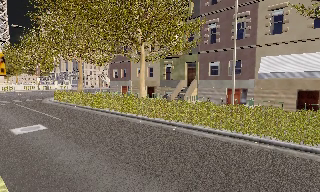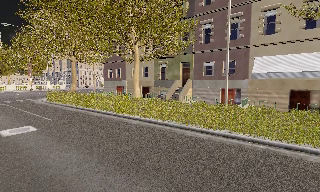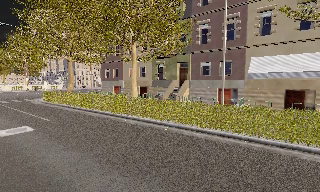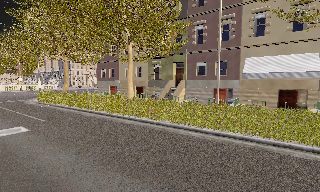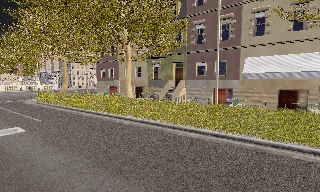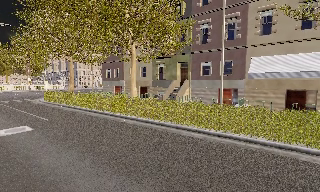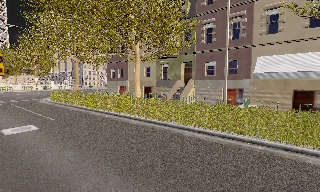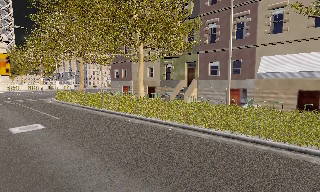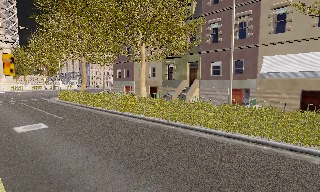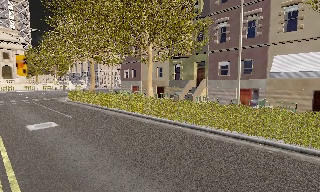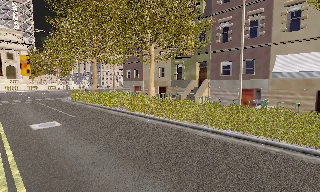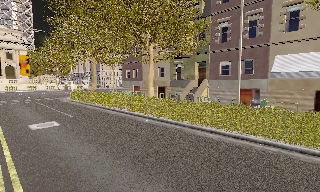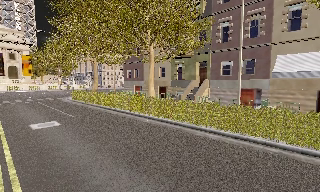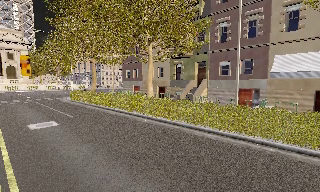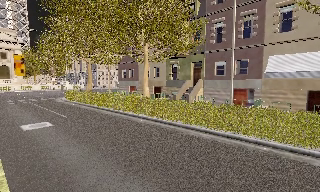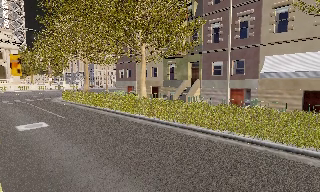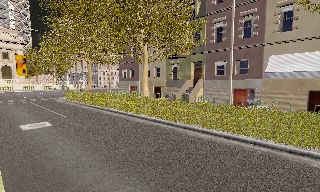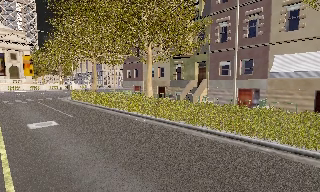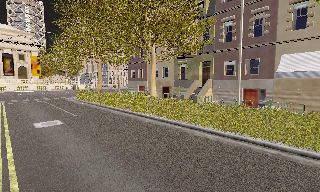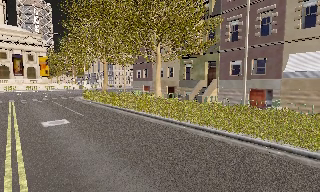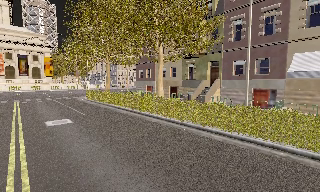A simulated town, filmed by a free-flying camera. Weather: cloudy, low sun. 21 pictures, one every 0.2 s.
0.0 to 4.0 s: The camera pans to its left, which is counterclockwise from overhead, by about 10 degrees. It travels to its right, about 1 m.
The film runs backward here.
